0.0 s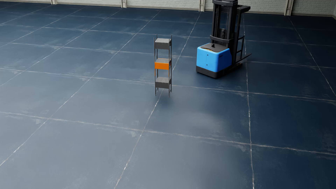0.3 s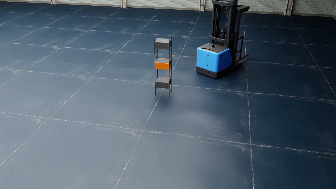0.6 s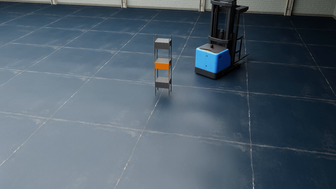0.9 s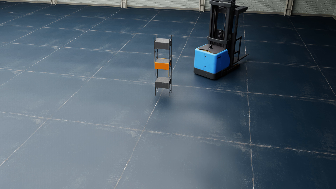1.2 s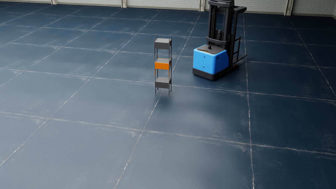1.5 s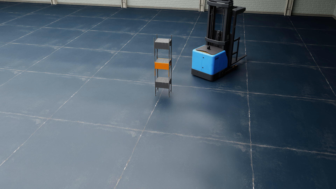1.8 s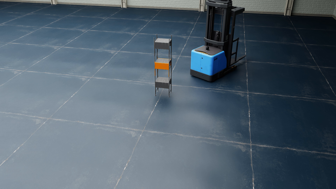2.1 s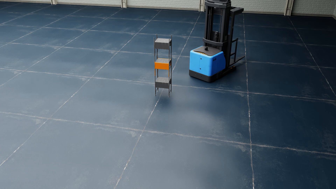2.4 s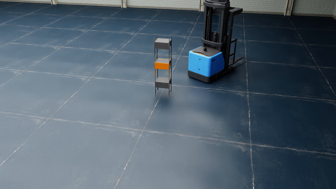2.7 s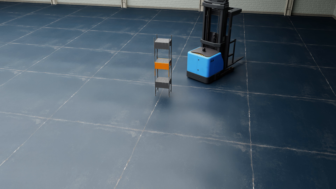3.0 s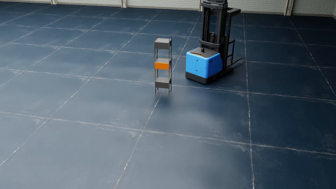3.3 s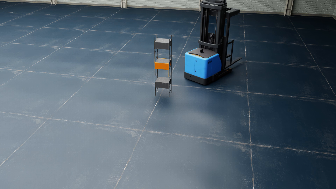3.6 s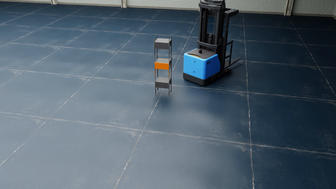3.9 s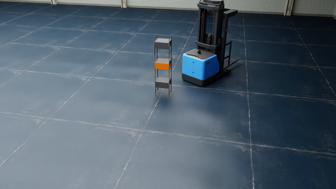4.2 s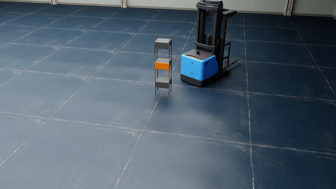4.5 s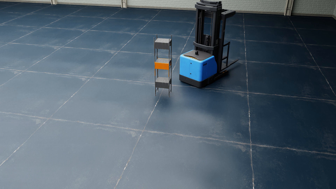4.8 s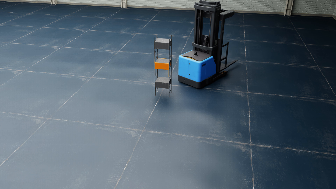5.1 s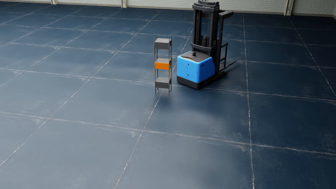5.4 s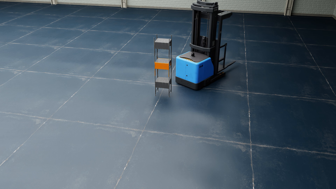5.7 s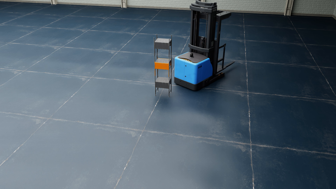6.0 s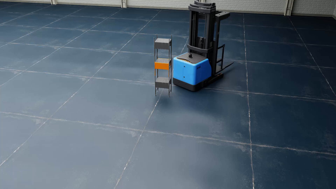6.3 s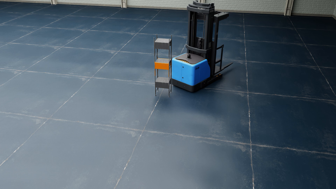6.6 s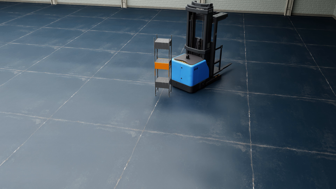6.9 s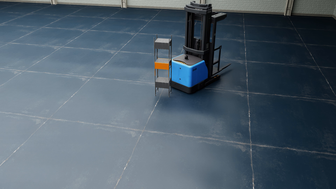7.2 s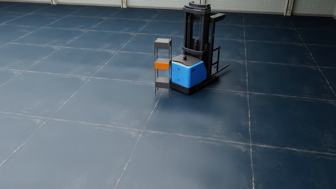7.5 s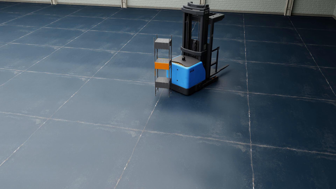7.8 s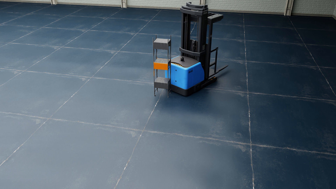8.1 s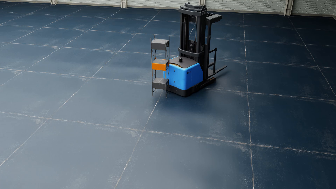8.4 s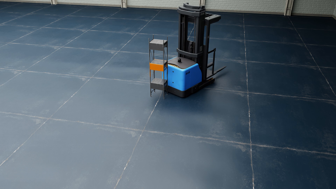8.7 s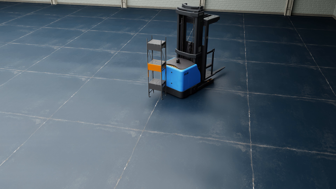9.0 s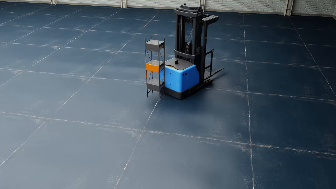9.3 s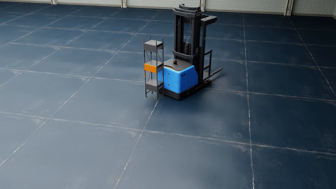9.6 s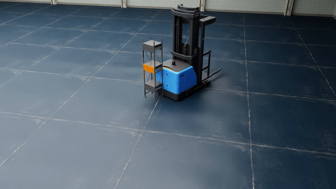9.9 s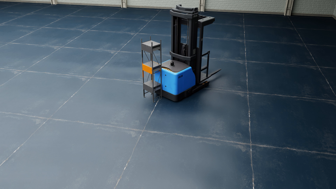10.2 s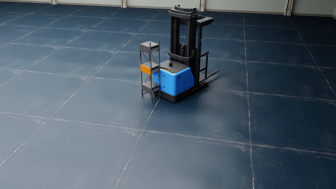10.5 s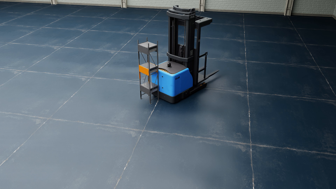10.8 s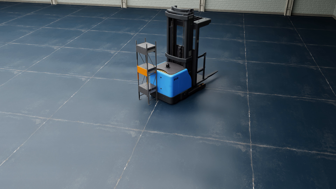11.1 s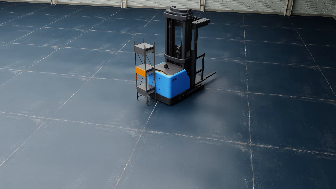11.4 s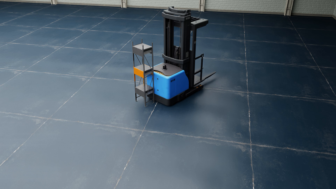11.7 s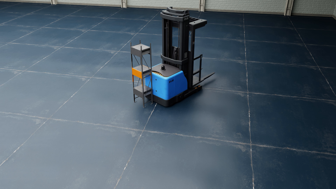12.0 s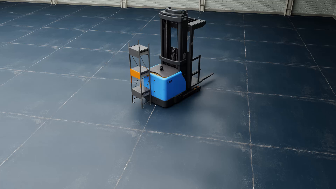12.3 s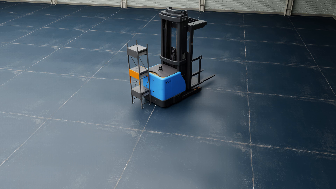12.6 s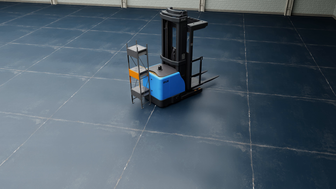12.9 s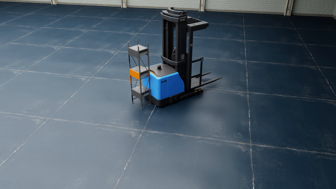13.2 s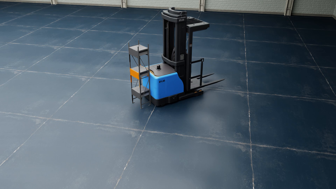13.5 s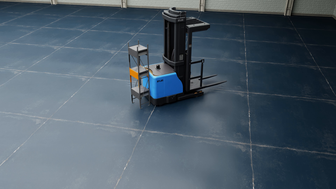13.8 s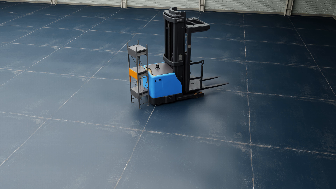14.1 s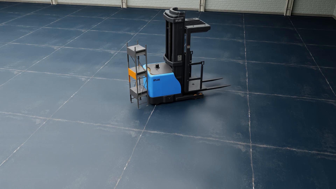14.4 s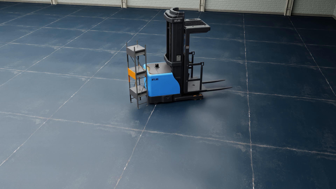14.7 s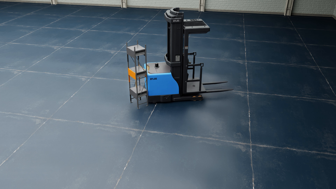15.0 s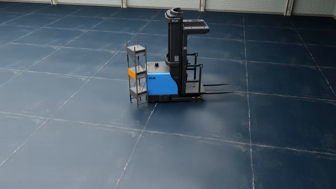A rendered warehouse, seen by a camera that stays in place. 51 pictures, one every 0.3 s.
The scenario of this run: A forklift runs into an object in its way.
